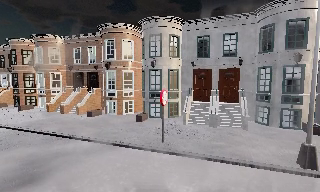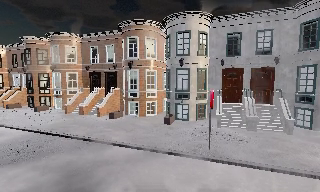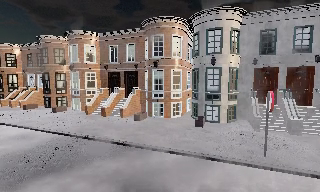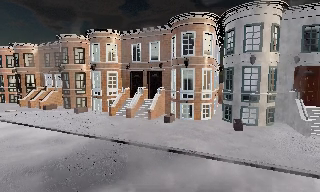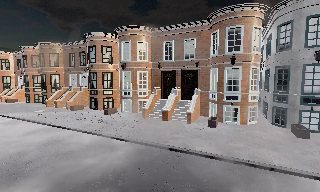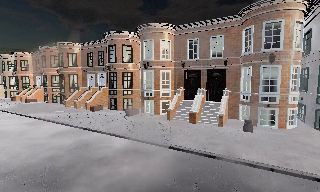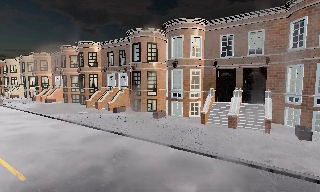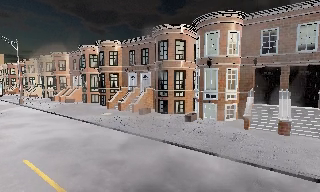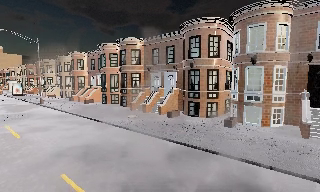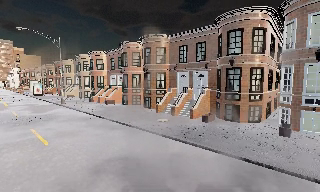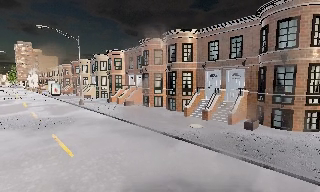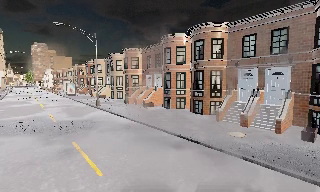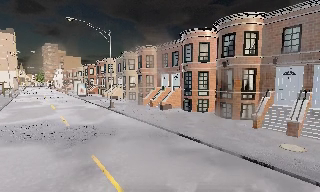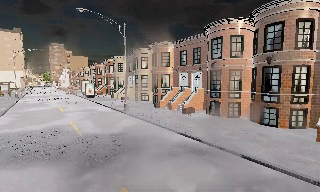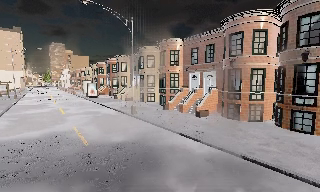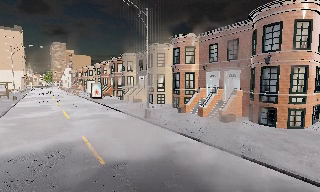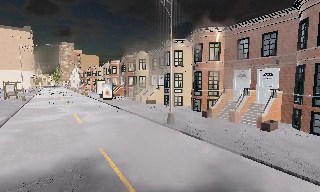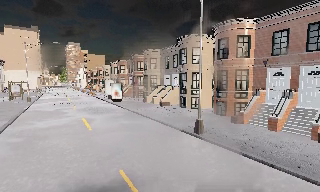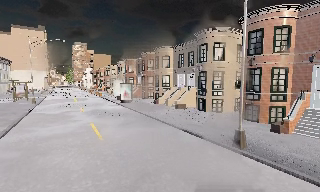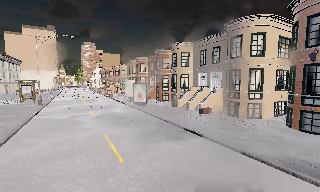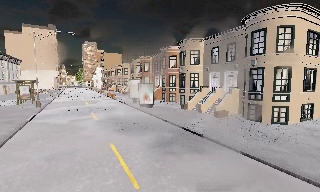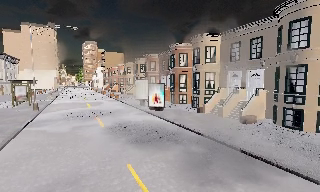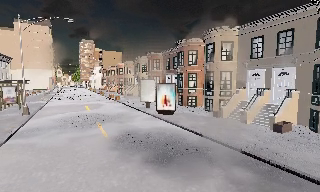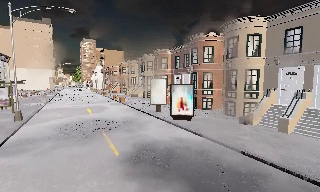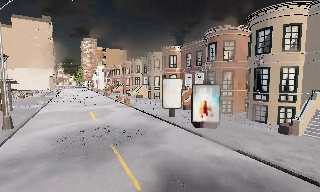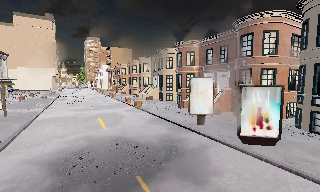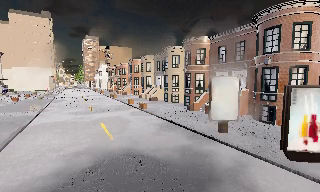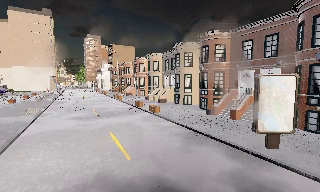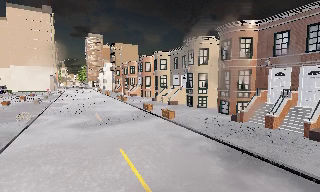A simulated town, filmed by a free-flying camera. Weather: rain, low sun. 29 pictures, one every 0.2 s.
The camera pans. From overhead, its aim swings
counterclockwise.
The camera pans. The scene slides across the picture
to the right.
0.0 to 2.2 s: The scene slides to the right, as the camera pans about 30 degrees to its left. It travels to its left and forward, about 19 m, so close, fixed things drift to the right.
2.2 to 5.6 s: The camera swings to its left by about 15 degrees, and the scene slides to the right. It travels forward and to its left, about 35 m, so what stands in front looms larger.
The film runs backward here.
